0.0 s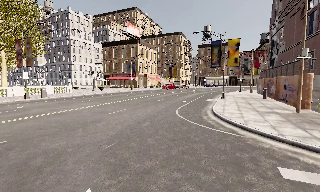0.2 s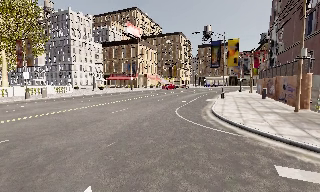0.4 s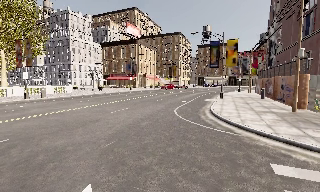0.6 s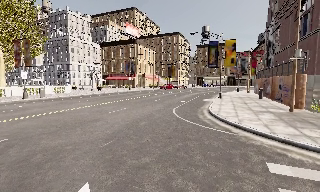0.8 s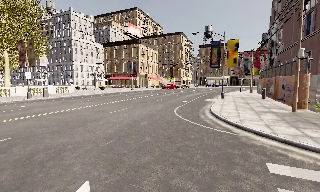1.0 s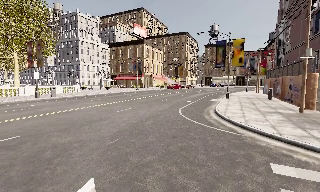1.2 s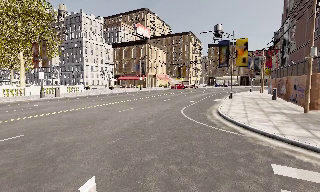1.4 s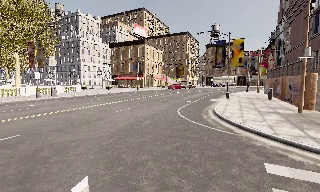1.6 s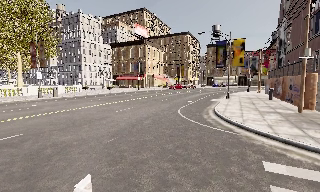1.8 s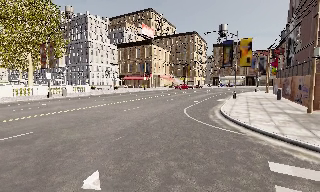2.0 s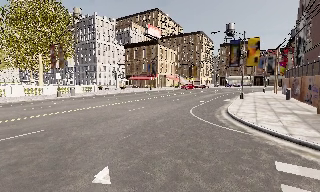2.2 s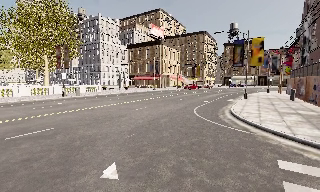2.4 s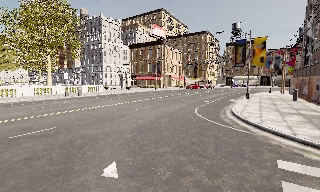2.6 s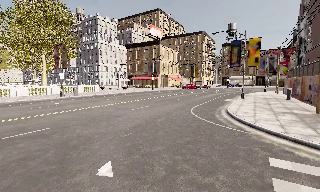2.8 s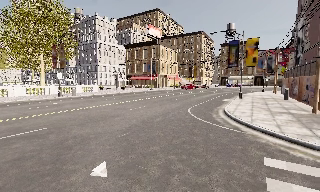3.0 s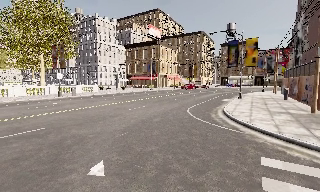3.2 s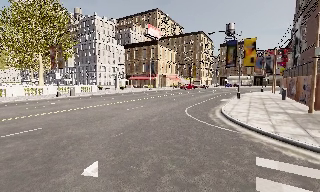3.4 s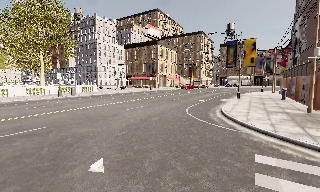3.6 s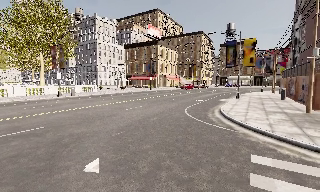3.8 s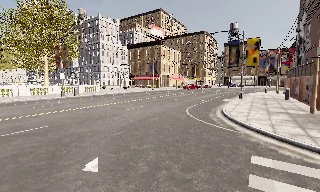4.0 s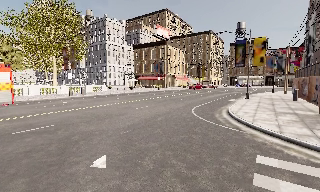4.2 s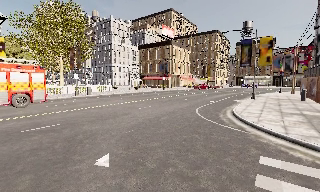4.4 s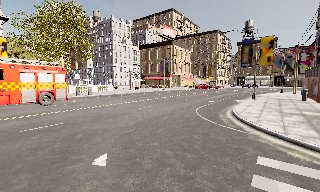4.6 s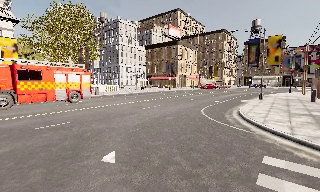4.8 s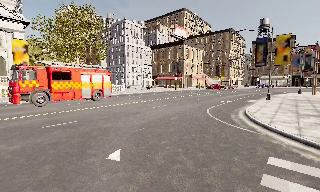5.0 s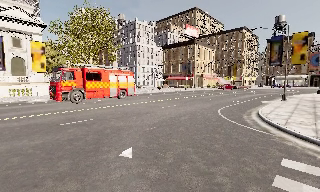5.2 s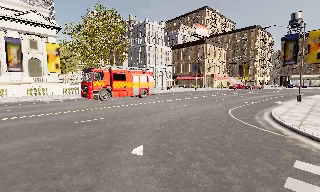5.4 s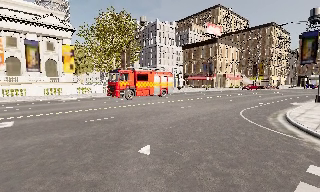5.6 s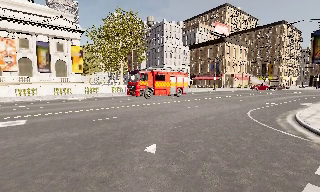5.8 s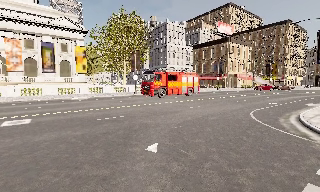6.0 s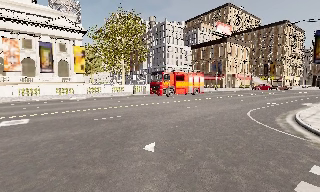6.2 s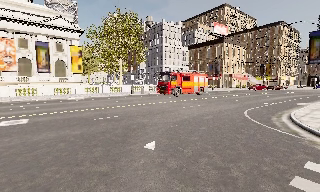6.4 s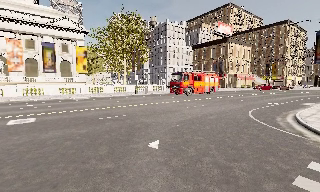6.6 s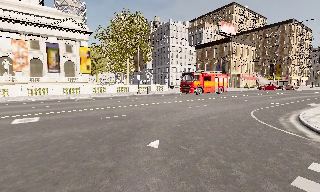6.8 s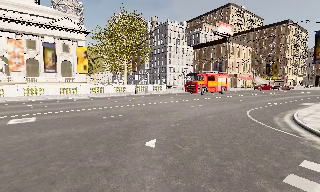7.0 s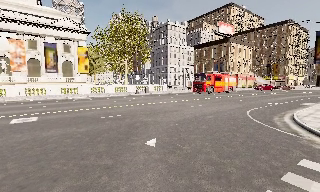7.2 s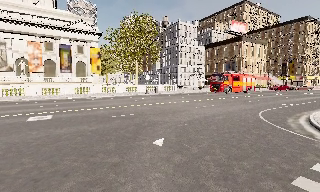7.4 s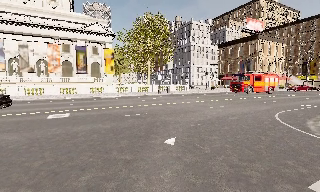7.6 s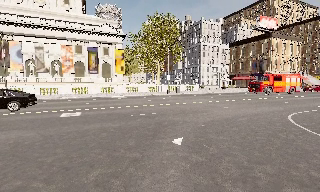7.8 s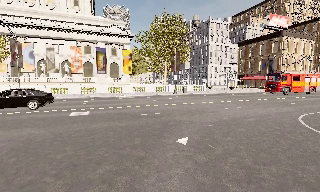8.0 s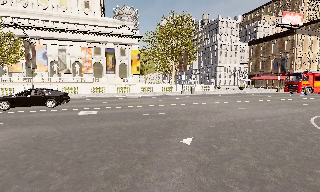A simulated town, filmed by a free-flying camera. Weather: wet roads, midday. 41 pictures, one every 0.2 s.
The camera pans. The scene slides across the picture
to the right.
The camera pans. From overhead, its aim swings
counterclockwise.
0.0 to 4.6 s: The camera pans to its left, which is counterclockwise from overhead, by about 15 degrees. It travels backward and to its right, about 1.5 m, so what stands in front gets smaller.
4.6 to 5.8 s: The camera pans to its left, which is counterclockwise from overhead, by about 15 degrees.
5.8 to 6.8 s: The camera shifts only a little, or ends up much as it began.
6.8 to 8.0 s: The camera pans to its left, which is counterclockwise from overhead, by about 15 degrees.
The film runs backward here.
